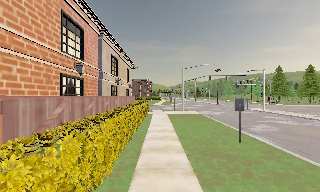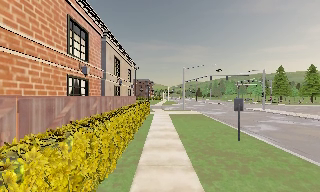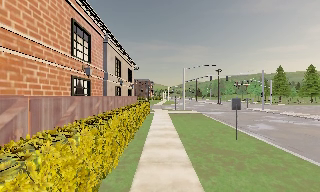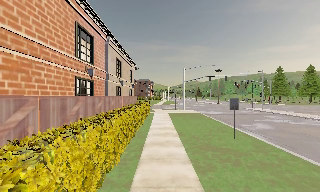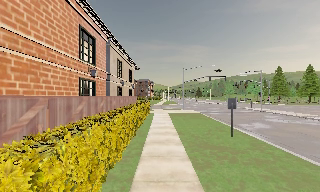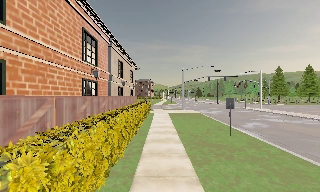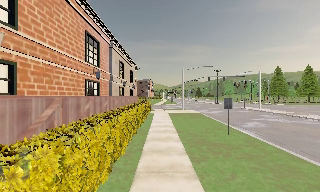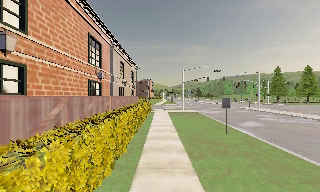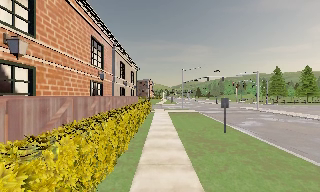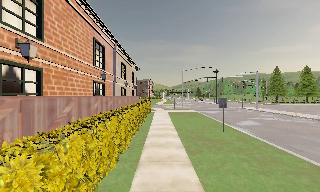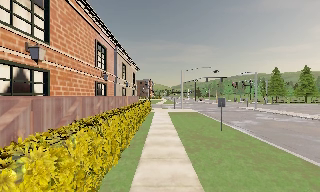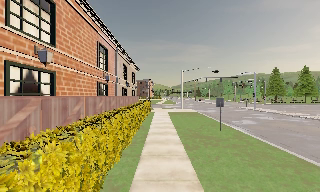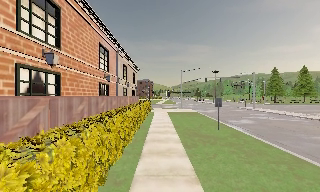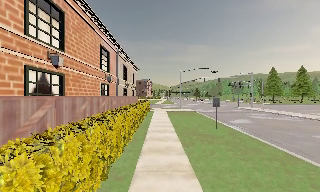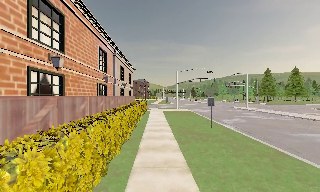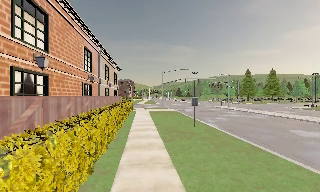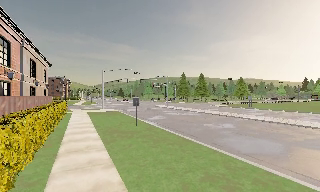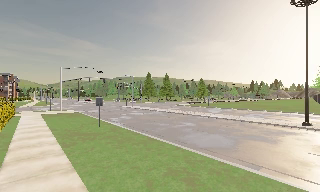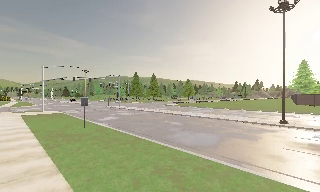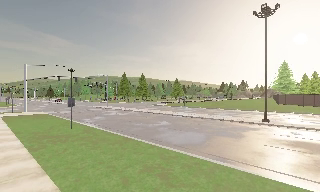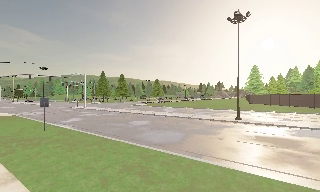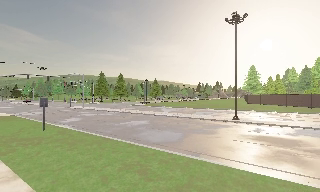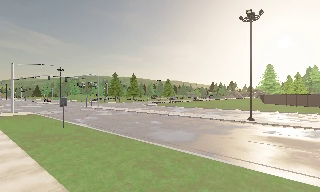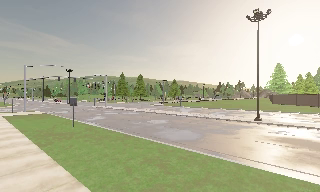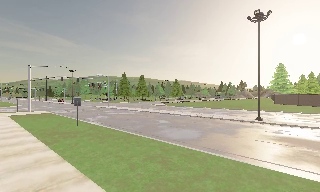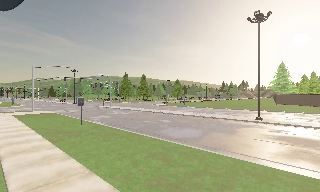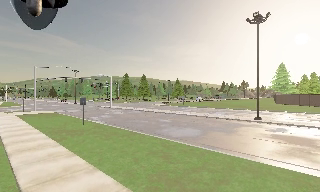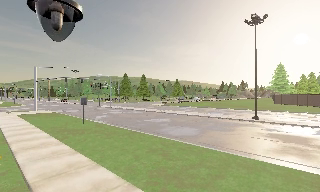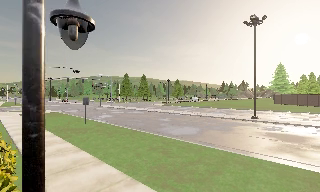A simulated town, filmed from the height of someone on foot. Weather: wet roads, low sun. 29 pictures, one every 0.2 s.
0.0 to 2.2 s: The camera travels backward, about 3 m, so what stands in front gets smaller.
2.2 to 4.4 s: The scene slides to the left, as the camera pans about 50 degrees to its right. It travels backward, about 2.5 m.
4.4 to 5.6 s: The camera travels backward, about 1.5 m, so what stands in front gets smaller.
The film runs backward here.
